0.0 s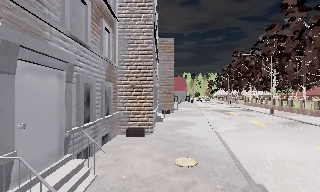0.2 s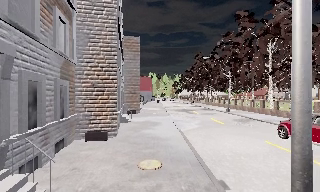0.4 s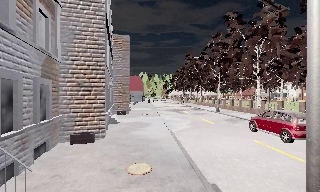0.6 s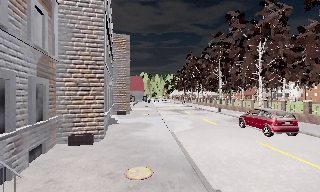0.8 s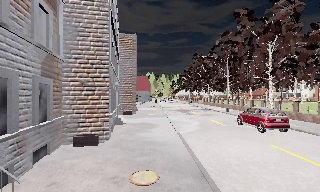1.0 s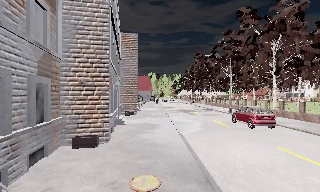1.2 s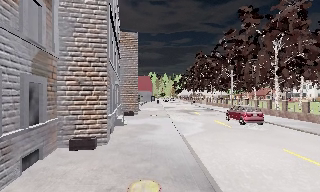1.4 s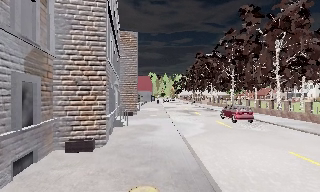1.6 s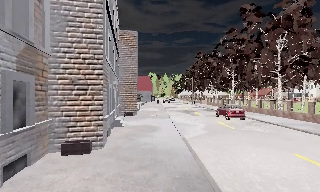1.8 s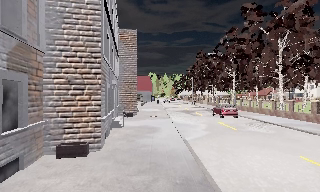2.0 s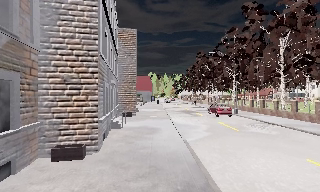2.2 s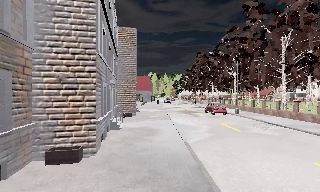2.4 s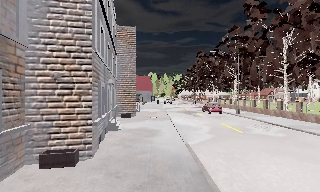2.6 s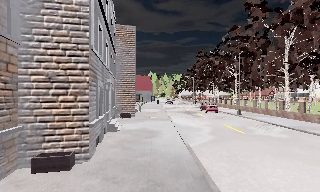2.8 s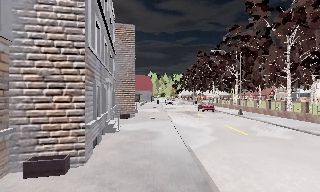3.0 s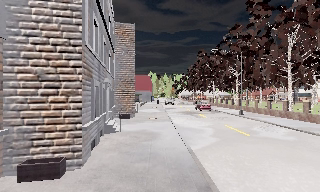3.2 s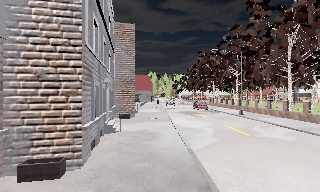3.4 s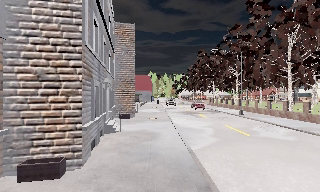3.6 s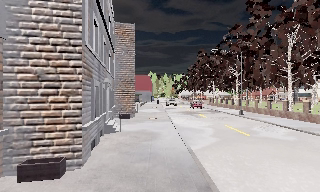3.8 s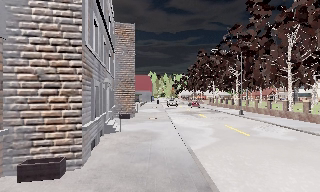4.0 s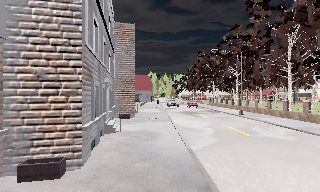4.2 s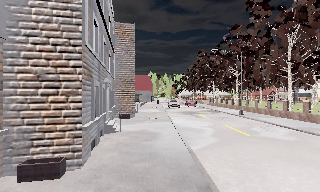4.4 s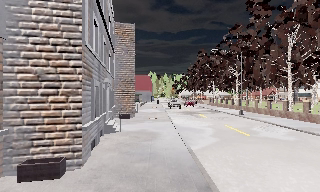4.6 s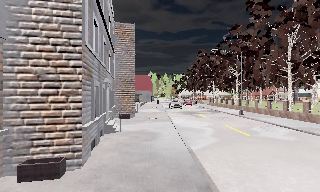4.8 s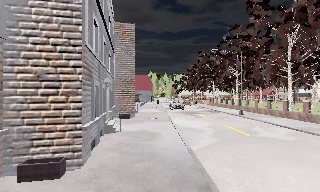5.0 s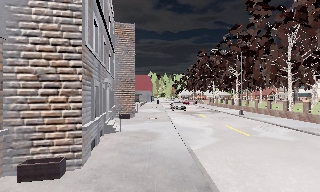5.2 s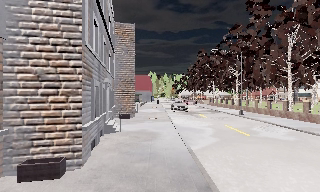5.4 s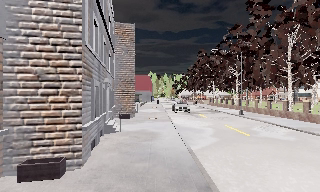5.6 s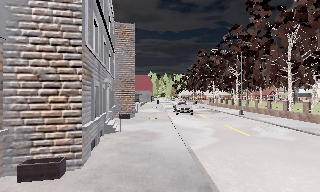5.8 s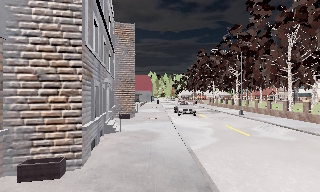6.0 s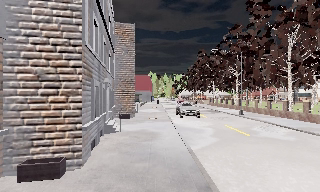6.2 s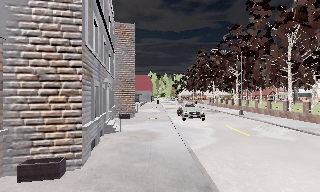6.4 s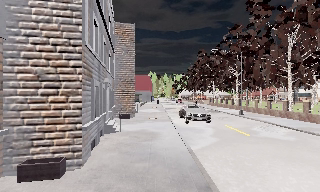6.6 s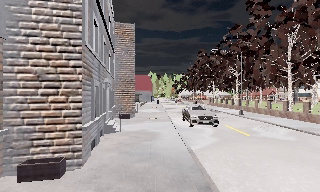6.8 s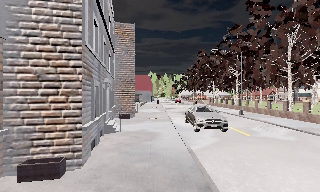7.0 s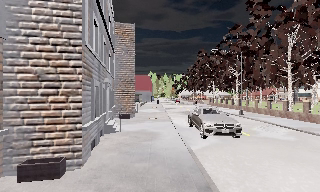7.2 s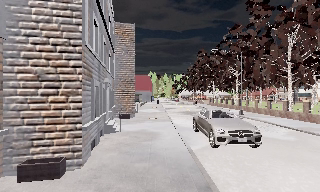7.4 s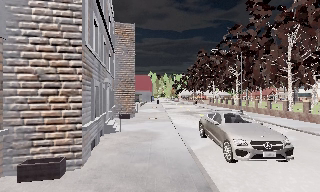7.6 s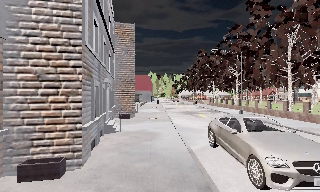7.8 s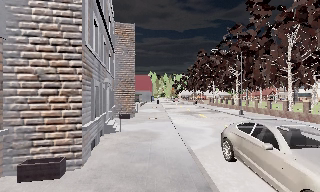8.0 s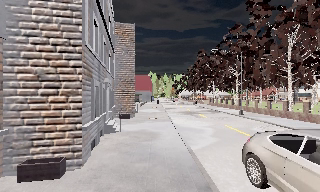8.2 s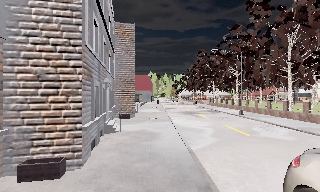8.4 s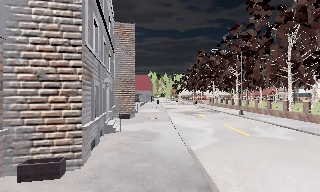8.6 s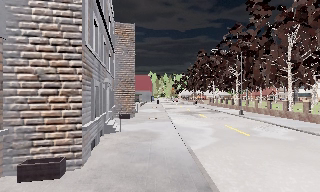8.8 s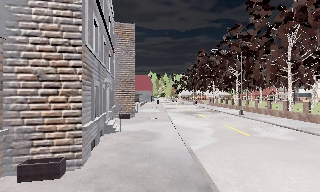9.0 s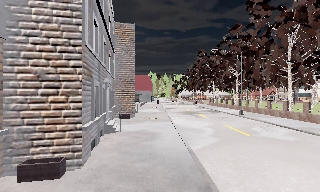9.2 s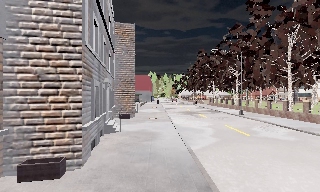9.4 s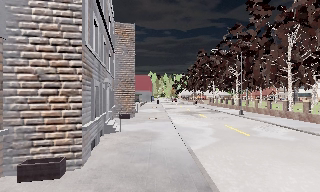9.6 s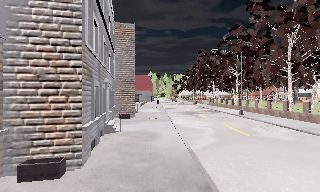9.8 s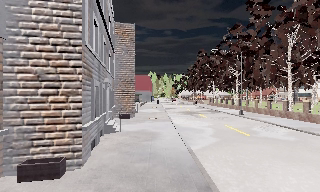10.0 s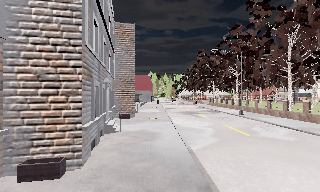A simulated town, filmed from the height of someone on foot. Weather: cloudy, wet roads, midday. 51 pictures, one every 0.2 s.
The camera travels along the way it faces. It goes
forward.
0.0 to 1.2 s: The camera pans to its right, which is clockwise from overhead, by about 10 degrees. It travels forward, about 1.5 m, so what stands in front looms larger.
1.2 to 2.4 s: The camera travels forward, about 1.5 m, so what stands in front looms larger.
2.4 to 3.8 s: The camera travels forward, about 1 m, so what stands in front looms larger. It loses speed.
3.8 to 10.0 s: The camera keeps its place and its aim.
The film runs forward here.
